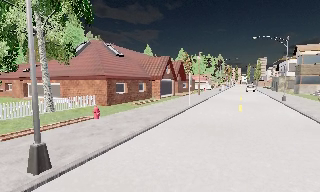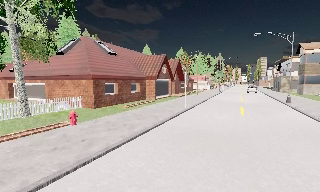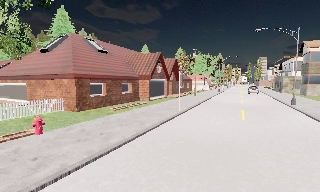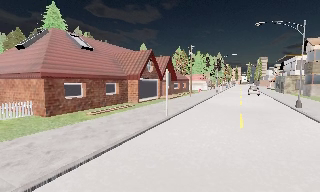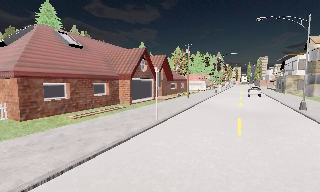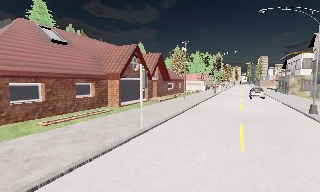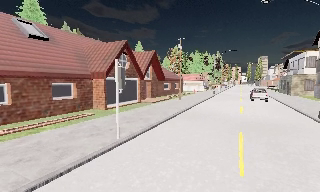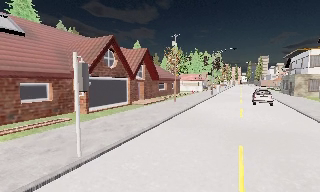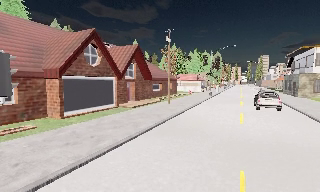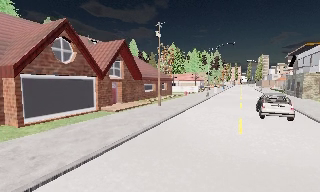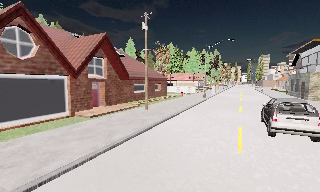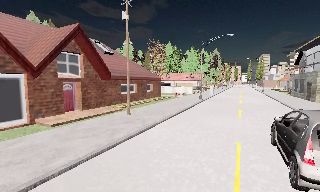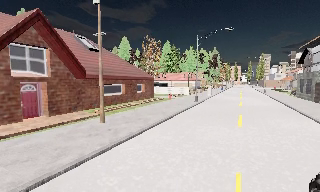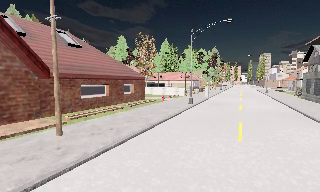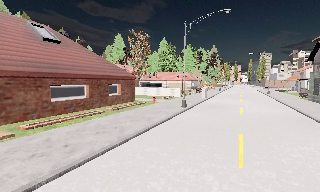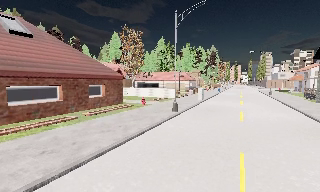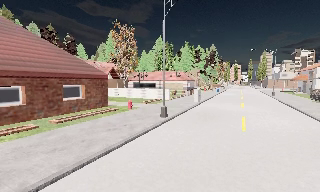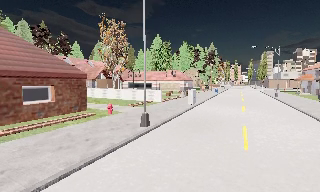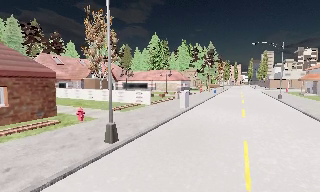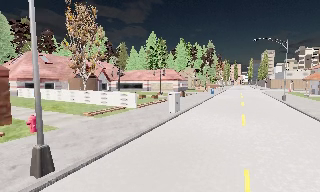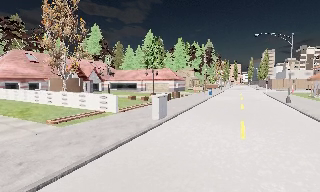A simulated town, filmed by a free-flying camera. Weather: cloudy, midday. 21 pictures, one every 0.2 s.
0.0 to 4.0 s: The camera travels forward and to its right, about 40 m, so what stands in front looms larger.
The film runs backward here.
